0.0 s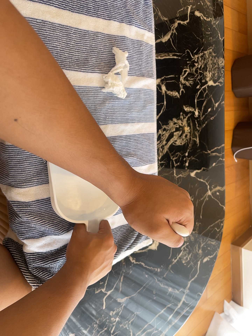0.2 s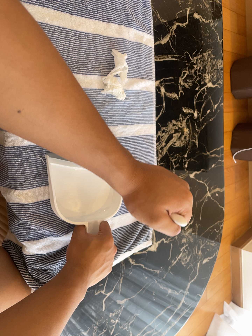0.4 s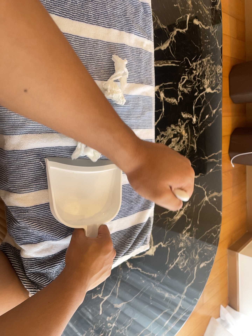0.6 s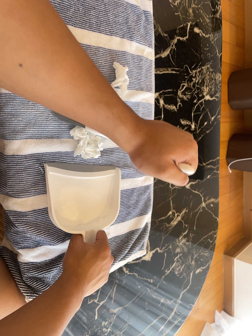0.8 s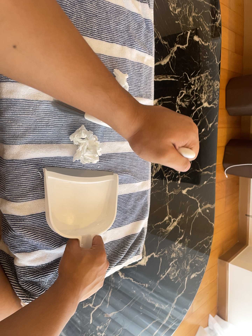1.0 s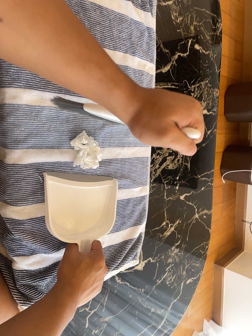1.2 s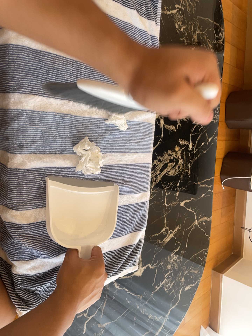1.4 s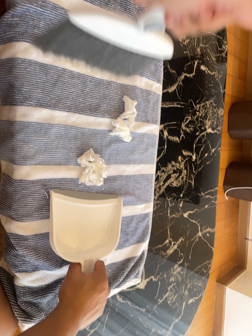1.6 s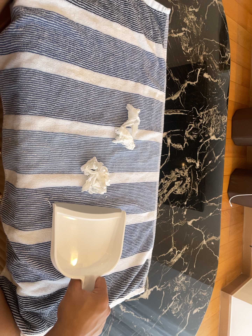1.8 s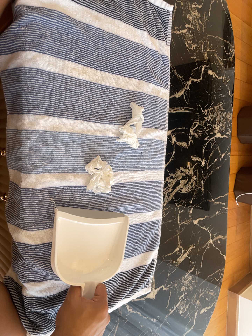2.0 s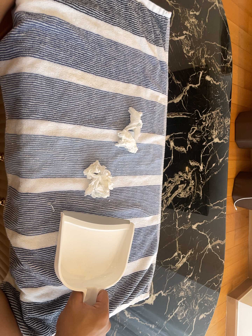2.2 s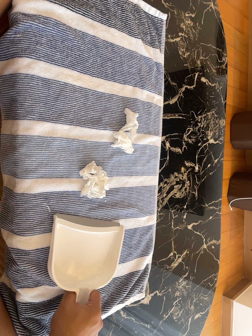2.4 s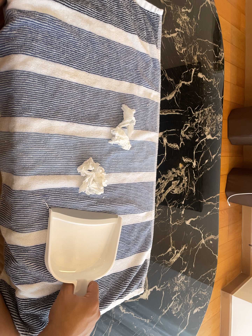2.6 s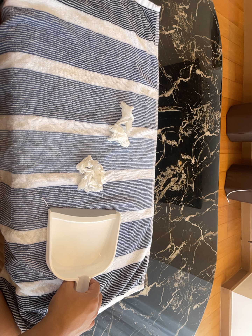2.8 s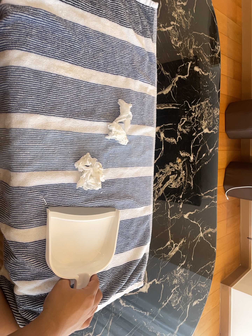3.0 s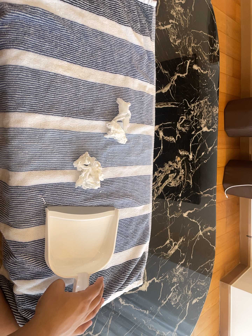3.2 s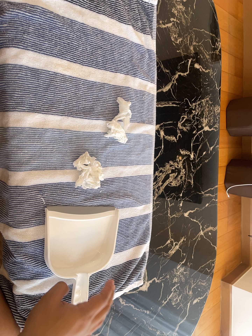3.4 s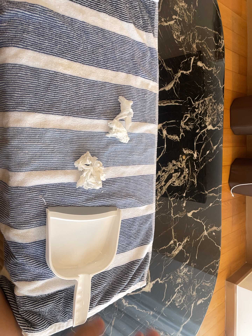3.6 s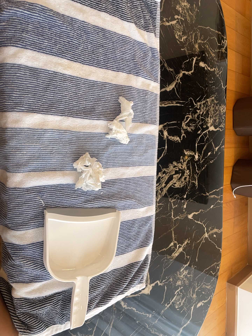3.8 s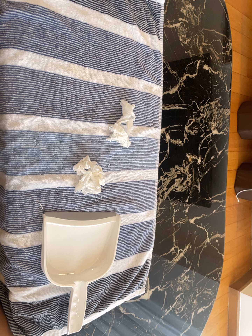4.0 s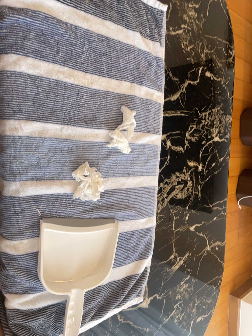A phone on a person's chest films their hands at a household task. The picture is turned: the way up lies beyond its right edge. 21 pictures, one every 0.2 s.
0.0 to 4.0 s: The camera travels toward the top of its view, about 6 cm, so close, fixed things drift downward.
The film runs backward here.
